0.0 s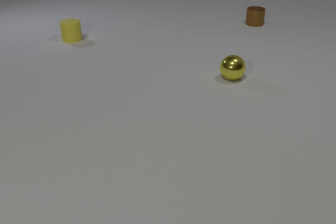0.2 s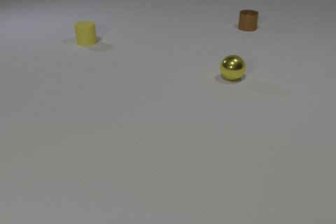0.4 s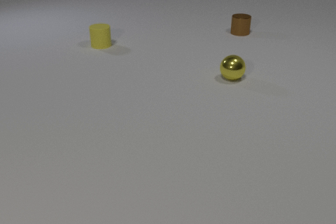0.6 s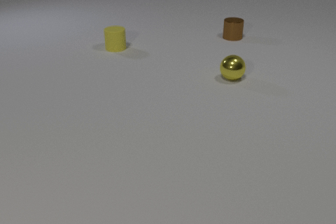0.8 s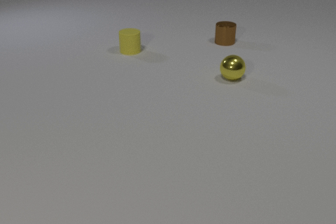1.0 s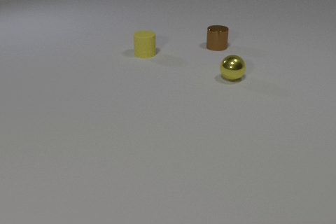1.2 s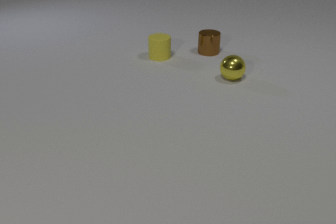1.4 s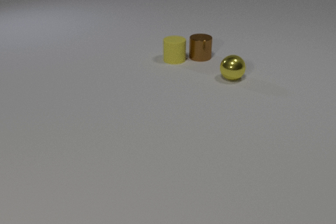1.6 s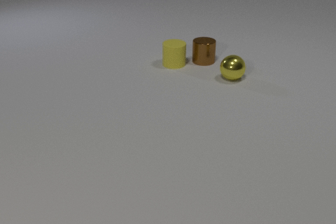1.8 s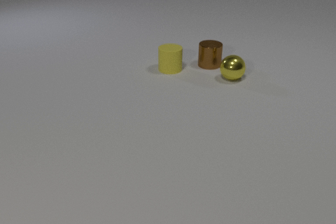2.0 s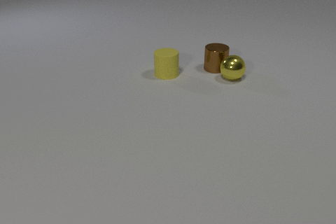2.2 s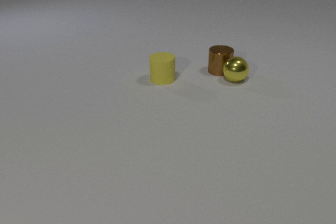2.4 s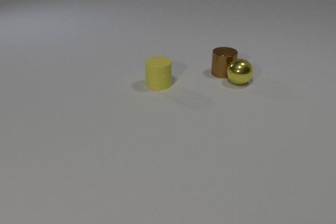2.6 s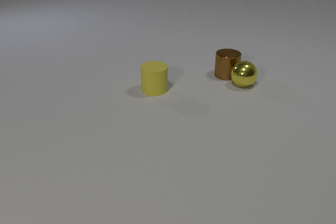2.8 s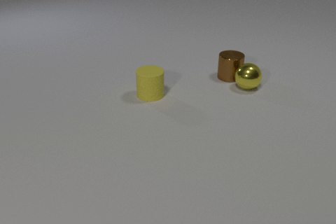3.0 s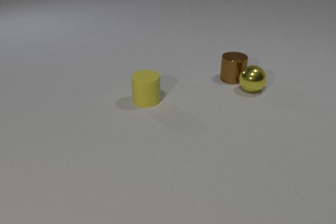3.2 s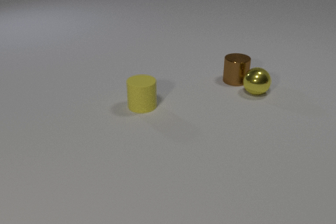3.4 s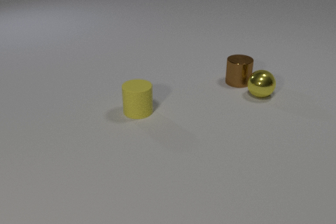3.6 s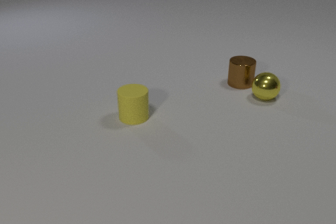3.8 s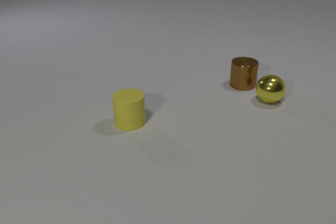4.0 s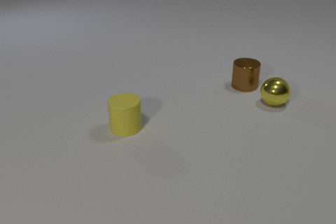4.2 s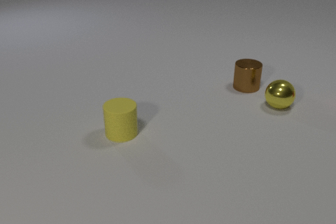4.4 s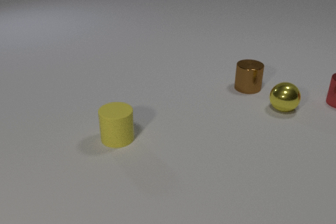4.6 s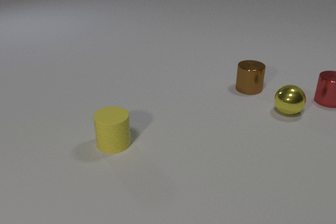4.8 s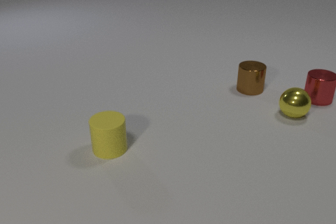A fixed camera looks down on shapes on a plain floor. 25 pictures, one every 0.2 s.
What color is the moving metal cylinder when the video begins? brown.
What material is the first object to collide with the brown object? rubber.
How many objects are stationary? 0.
0.0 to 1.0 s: The yellow rubber cylinder slides to the right and toward the camera. The brown metal cylinder slides toward the camera and to the left.
1.0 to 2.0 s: The yellow rubber cylinder slides toward the camera and to the right. The brown metal cylinder slides toward the camera. The yellow rubber cylinder and the brown metal cylinder collide.
2.0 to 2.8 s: The yellow rubber cylinder slides toward the camera. The brown metal cylinder slides toward the camera and to the right. The yellow metal sphere rolls toward the camera and to the right. The brown metal cylinder and the yellow metal sphere collide.
2.8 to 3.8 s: The yellow rubber cylinder slides toward the camera. The brown metal cylinder slides toward the camera and to the right. The yellow metal sphere rolls toward the camera and to the right.
3.8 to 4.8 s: The yellow rubber cylinder slides toward the camera and to the left. The brown metal cylinder slides toward the camera and to the right. The yellow metal sphere rolls to the right and toward the camera. The red metal cylinder comes in at the right edge, slides to the left.
